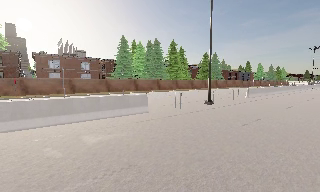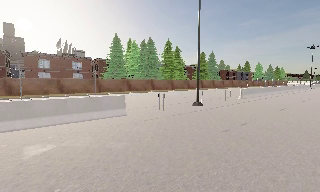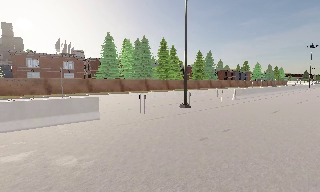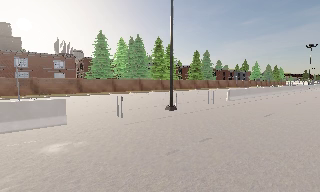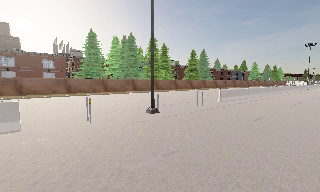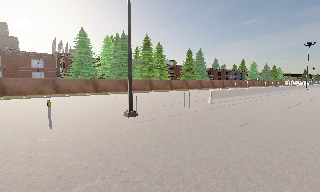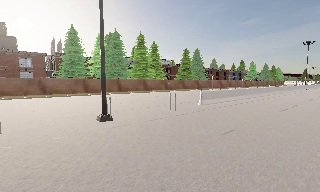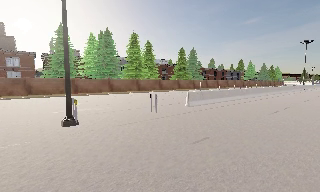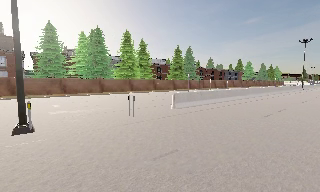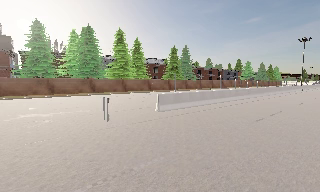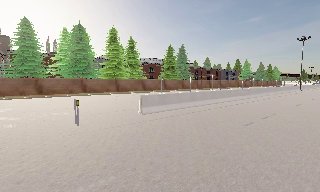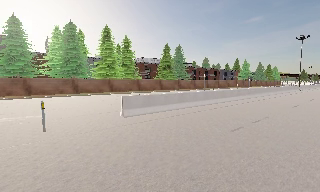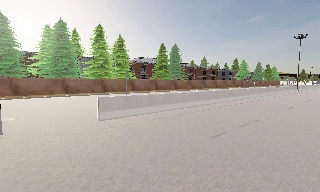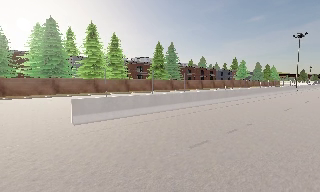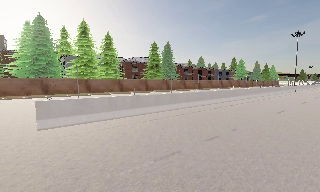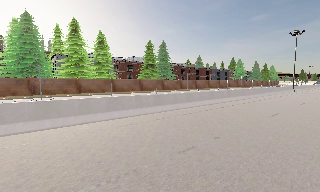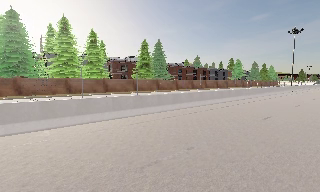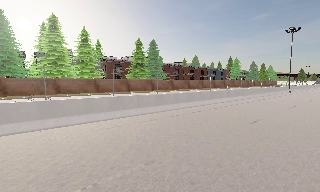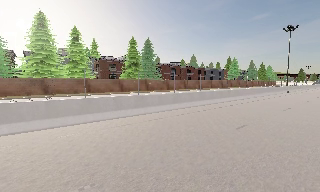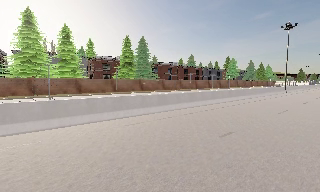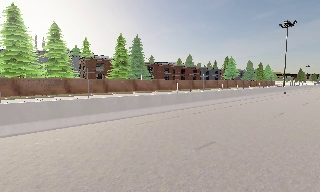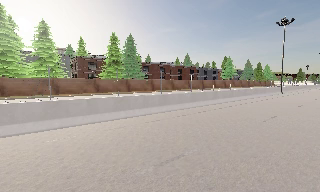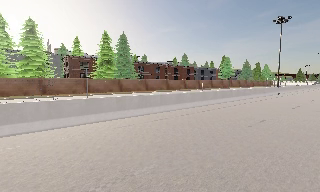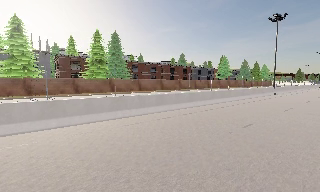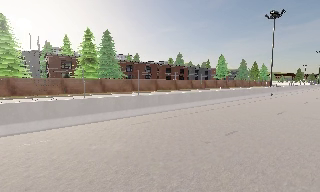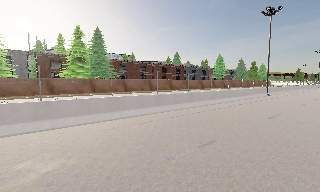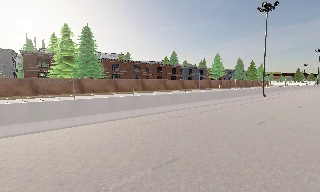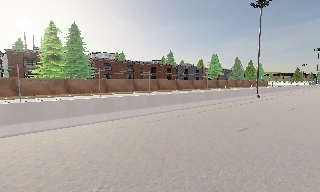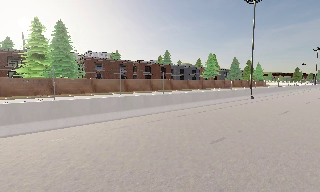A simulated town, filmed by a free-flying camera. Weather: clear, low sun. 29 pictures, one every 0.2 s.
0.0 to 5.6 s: The camera travels to its right and forward, about 45 m, so close, fixed things drift to the left.
The film runs forward here.
